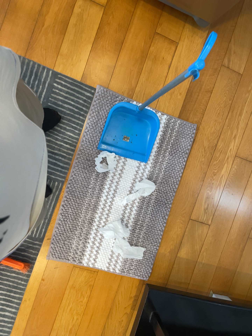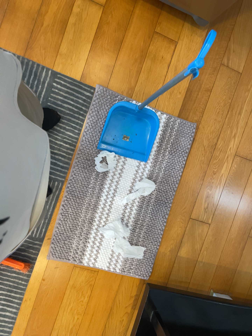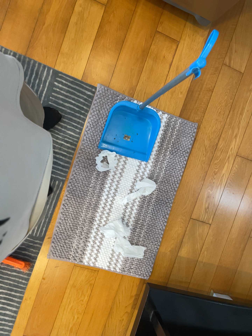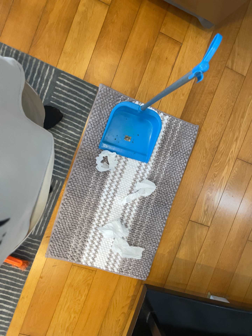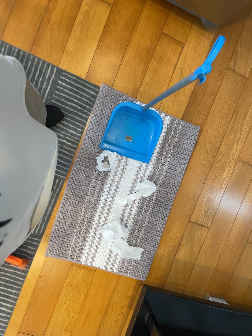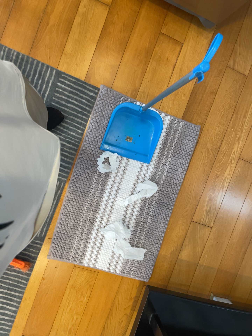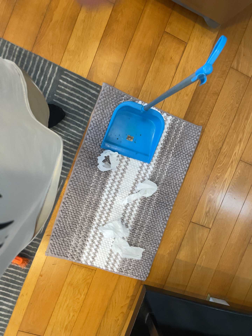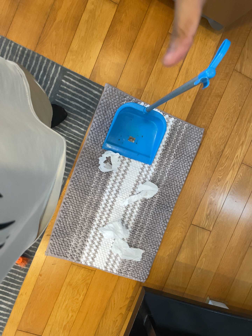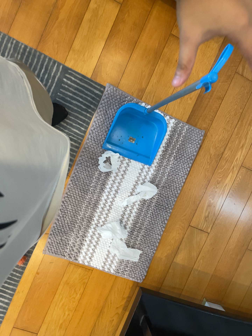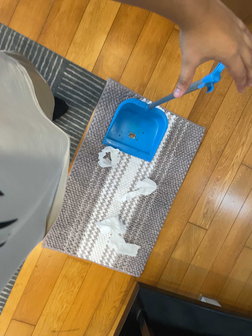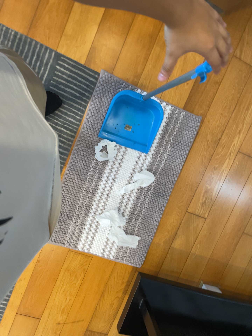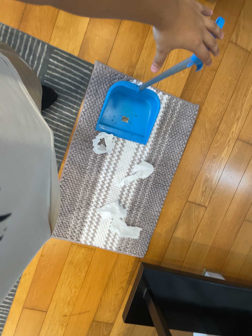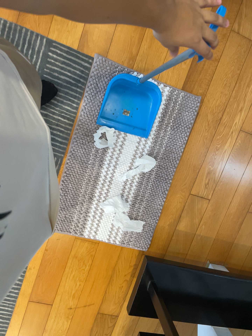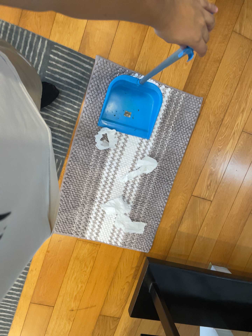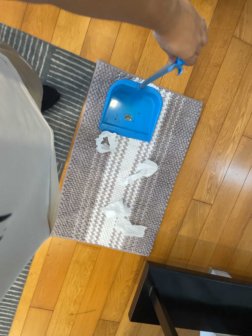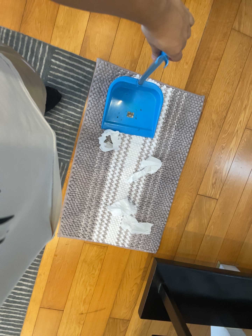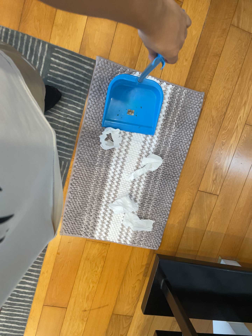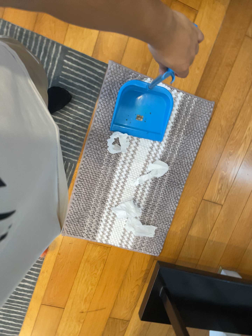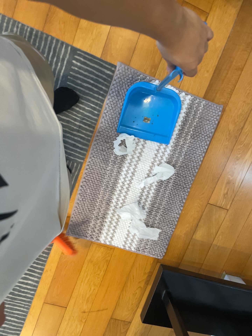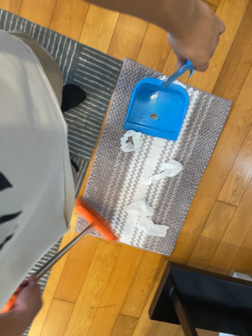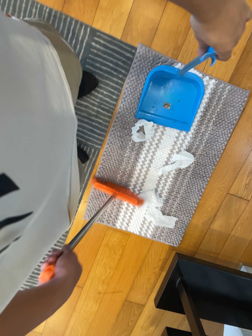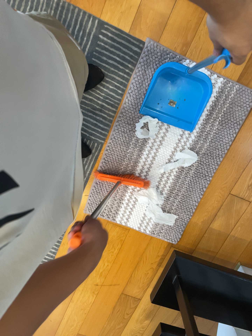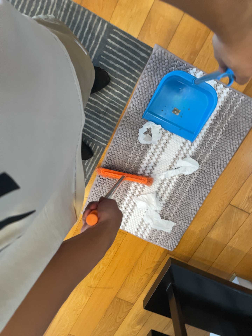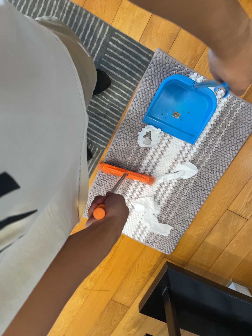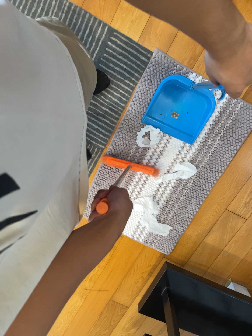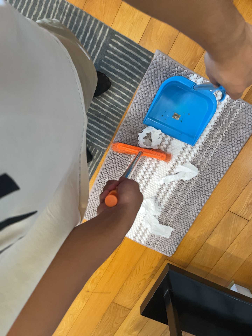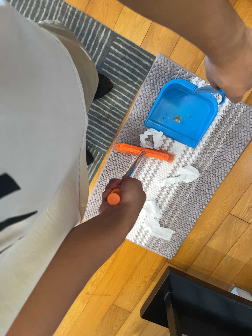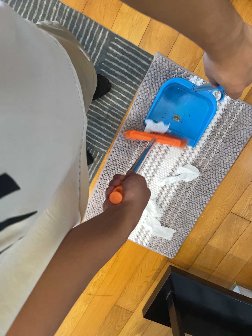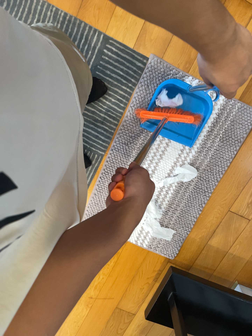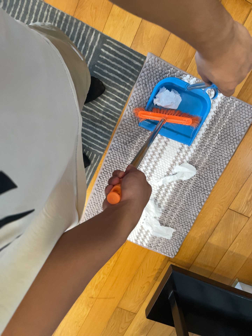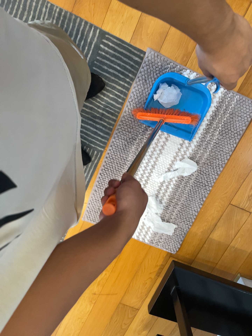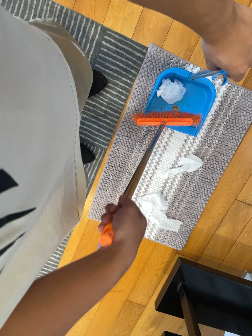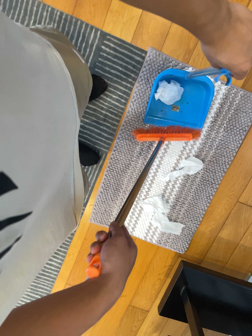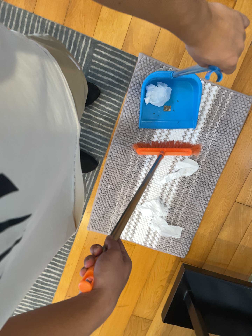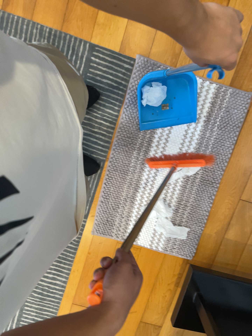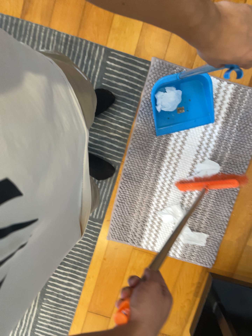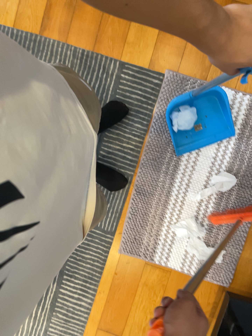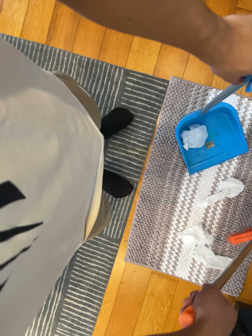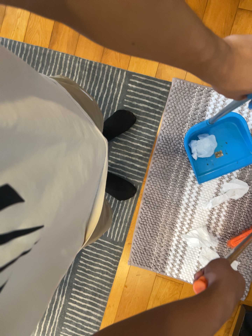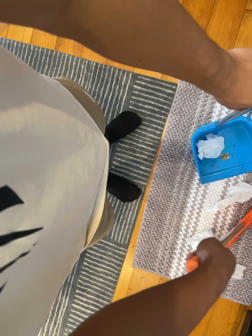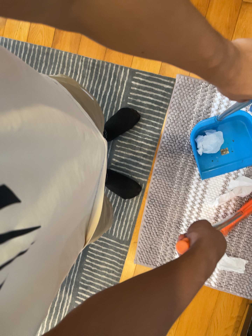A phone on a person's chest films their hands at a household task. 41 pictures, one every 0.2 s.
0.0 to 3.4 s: The camera travels toward the top of its view, about 7 cm.
3.4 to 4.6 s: The camera travels toward the top of its view, about 8 cm. It rolls about its line of sight by about 10 degrees, and the scene rotates clockwise.
4.6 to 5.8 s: The camera shifts only a little, or ends up much as it began.
5.8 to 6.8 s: The camera travels toward the bottom of its view, about 10 cm.
6.8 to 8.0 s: The scene slides to the right, as the camera pans about 10 degrees to its left. It travels toward the bottom of its view, about 10 cm. Its aim tips toward the top of its view by about 10 degrees.
The film runs forward here.
